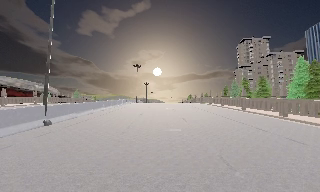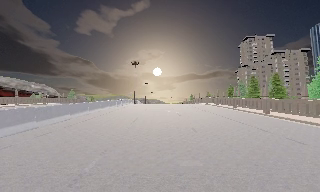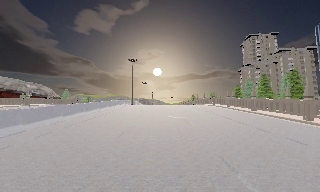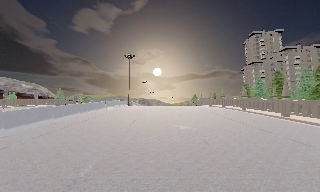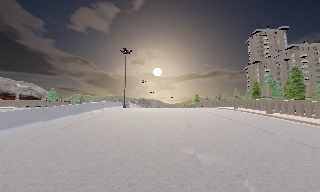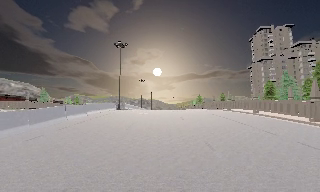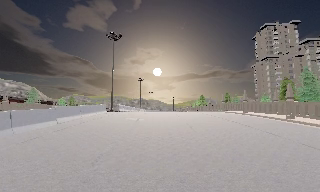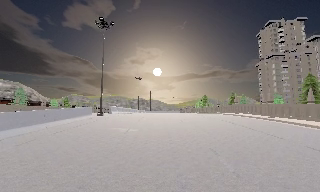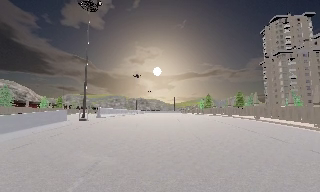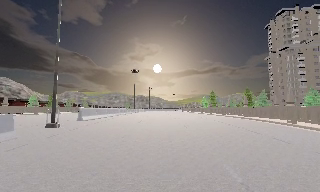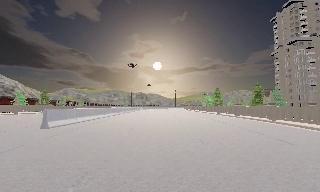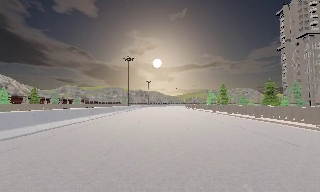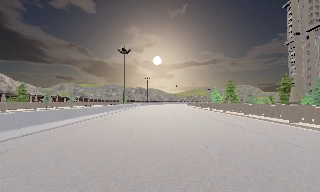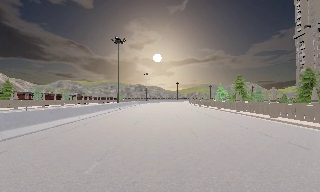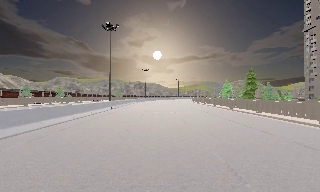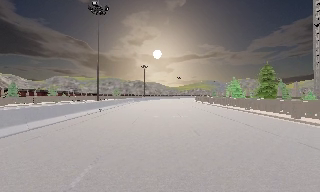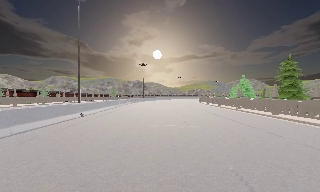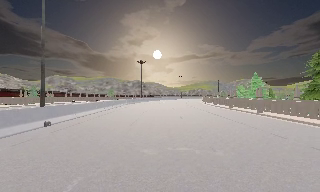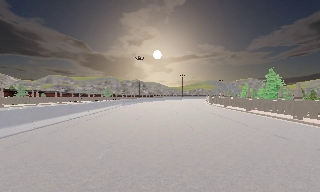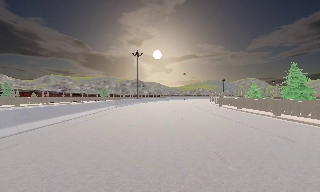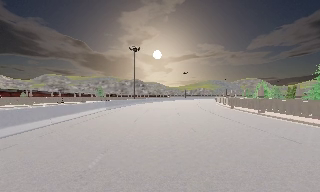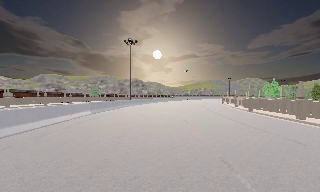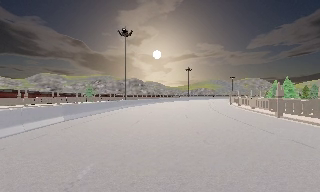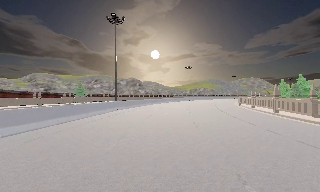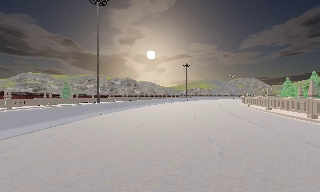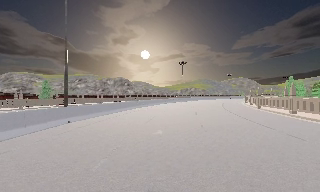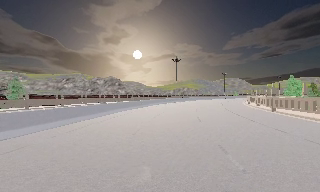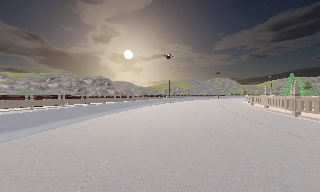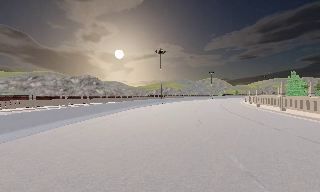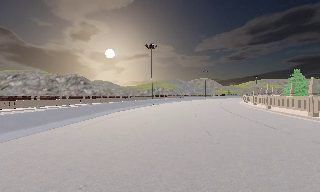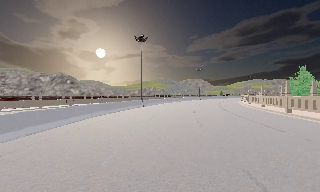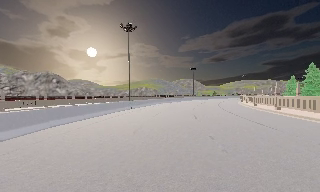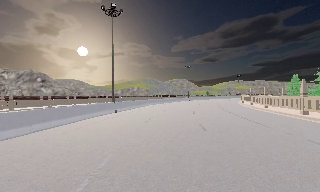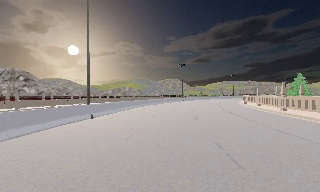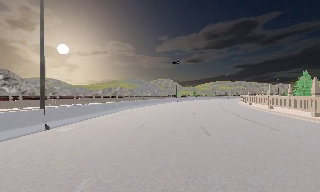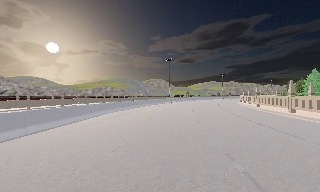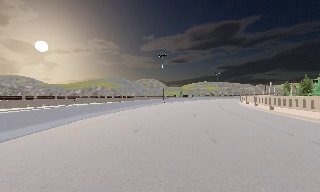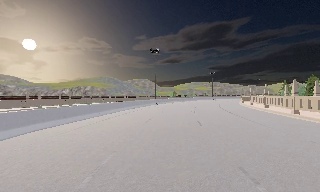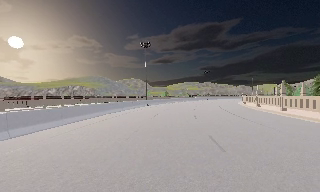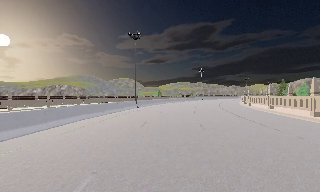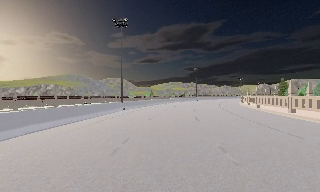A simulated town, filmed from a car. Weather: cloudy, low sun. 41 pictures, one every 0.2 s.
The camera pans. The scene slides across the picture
to the left.
The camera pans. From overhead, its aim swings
clockwise.
0.0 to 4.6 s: The camera travels forward, about 95 m, so what stands in front looms larger.
4.6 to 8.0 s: The camera swings to its right by about 45 degrees, and the scene slides to the left. It travels forward, about 70 m.
The film runs forward here.
